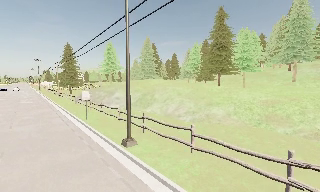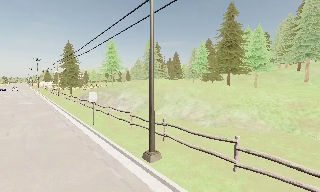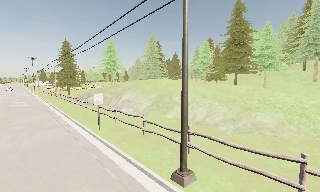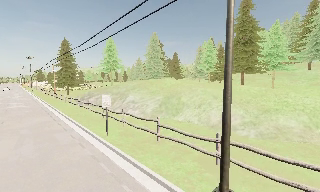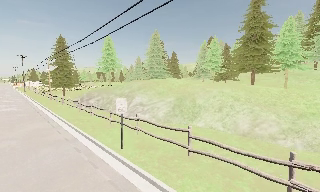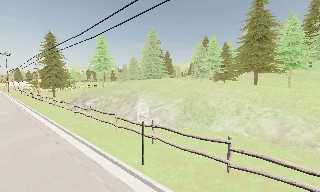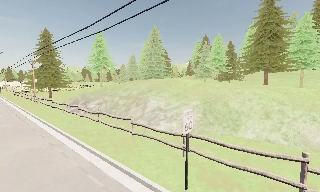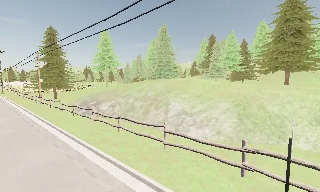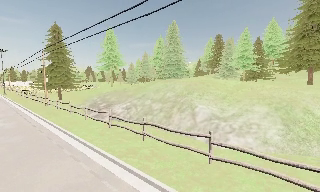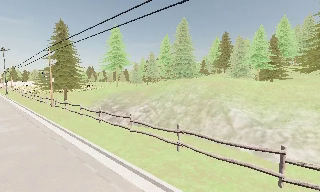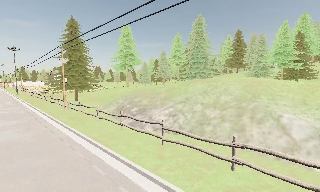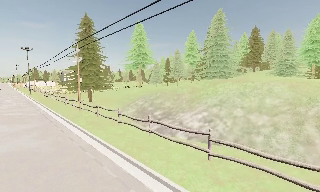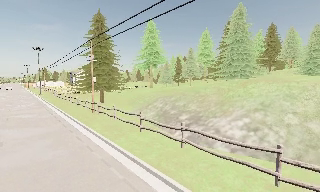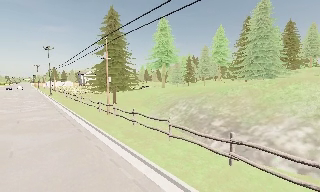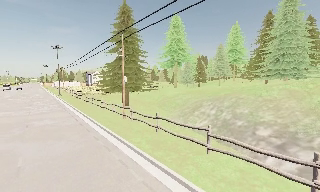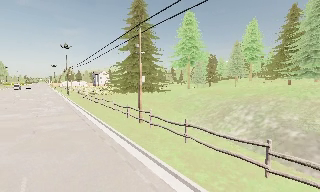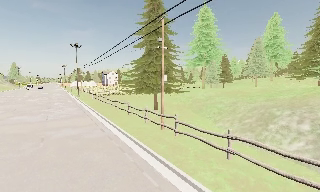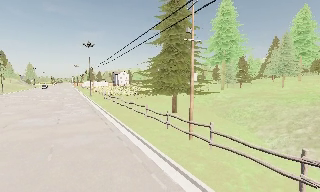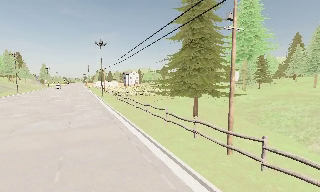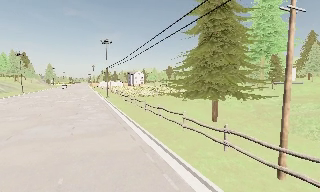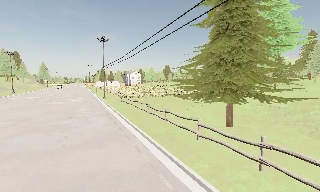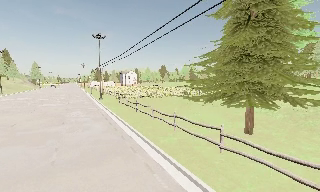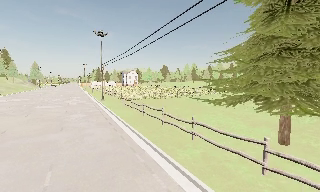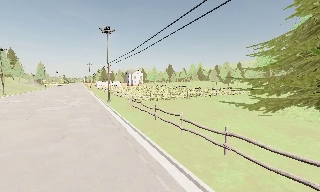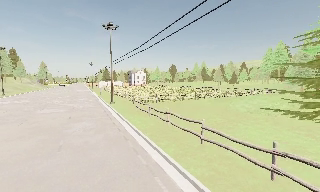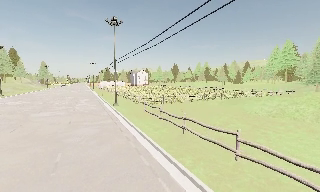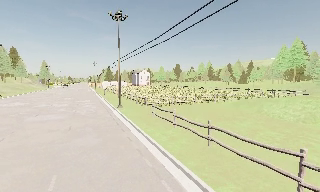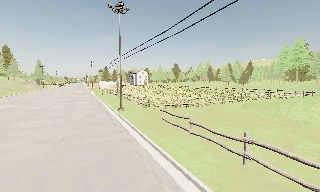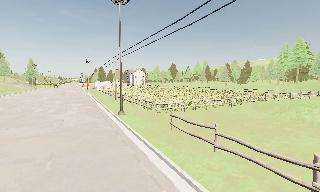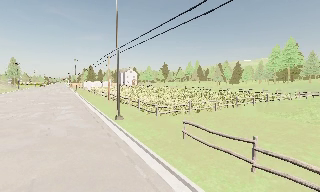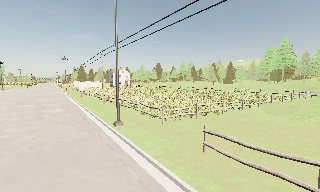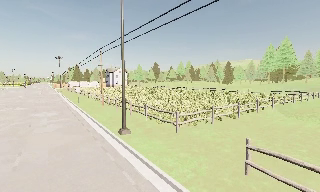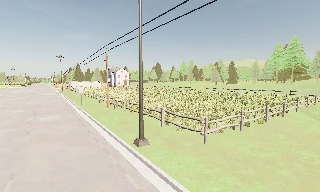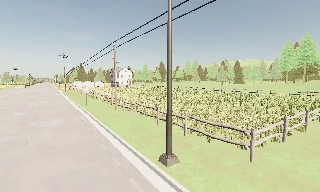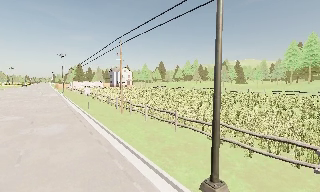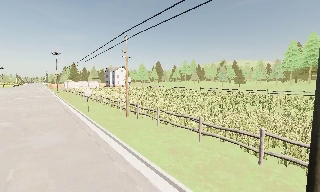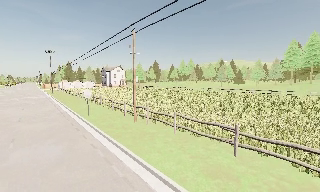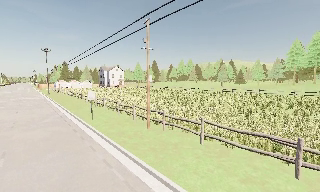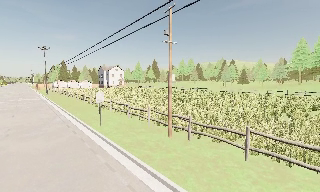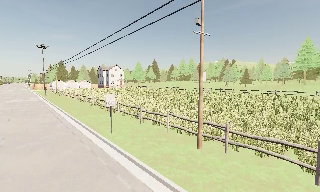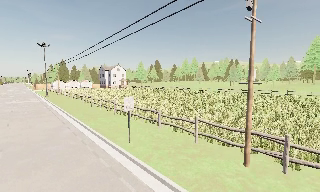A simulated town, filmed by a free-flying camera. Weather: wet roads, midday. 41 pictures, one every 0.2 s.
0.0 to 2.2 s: The camera travels to its left and forward, about 25 m, so close, fixed things drift to the right.
2.2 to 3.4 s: The camera pans to its left, which is counterclockwise from overhead, by about 15 degrees. It travels forward and to its left, about 13 m, so what stands in front looms larger.
3.4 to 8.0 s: The camera pans to its right, which is clockwise from overhead, by about 10 degrees. It travels forward and to its left, about 50 m, so what stands in front looms larger.
The film runs forward here.
